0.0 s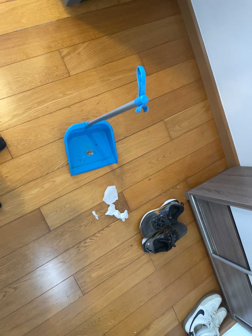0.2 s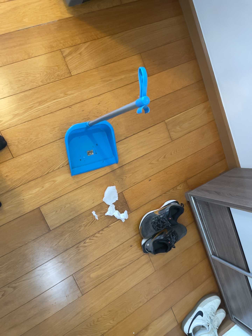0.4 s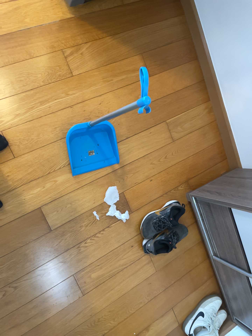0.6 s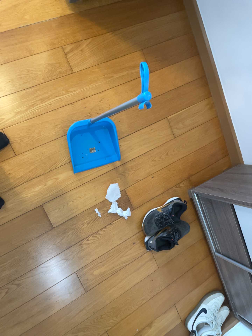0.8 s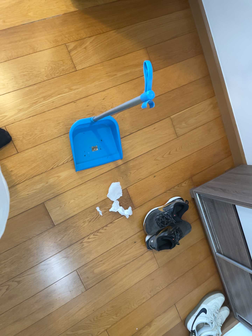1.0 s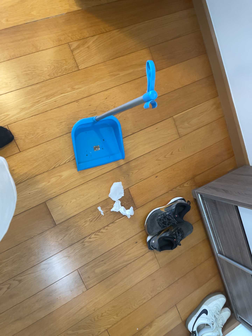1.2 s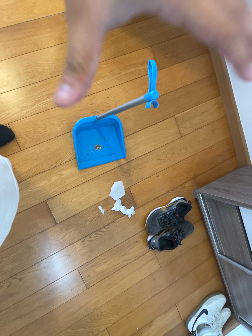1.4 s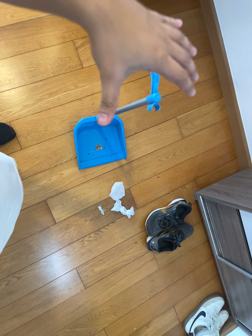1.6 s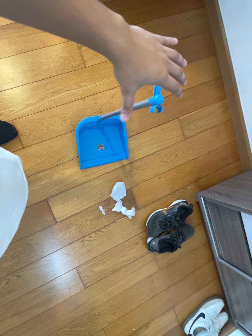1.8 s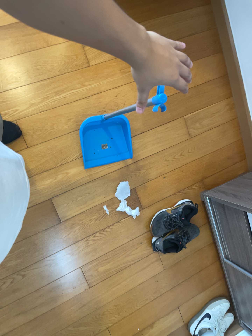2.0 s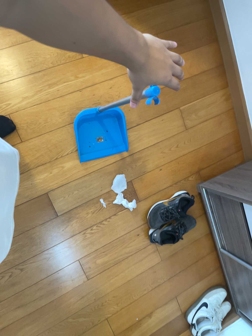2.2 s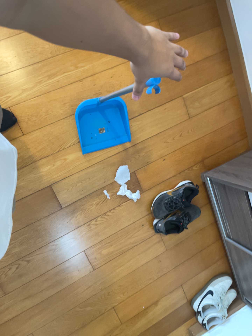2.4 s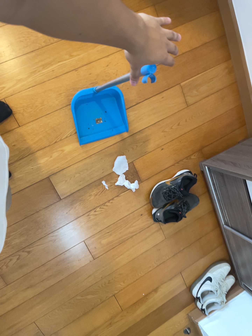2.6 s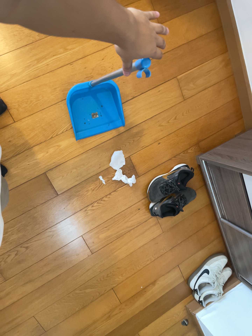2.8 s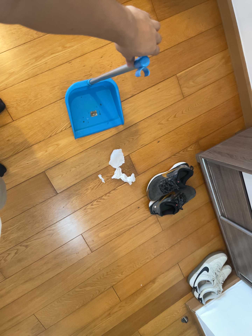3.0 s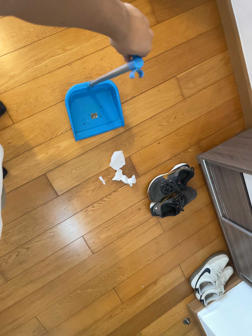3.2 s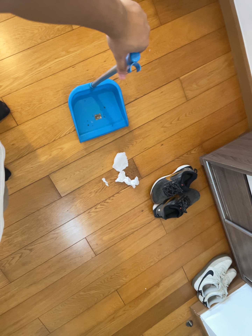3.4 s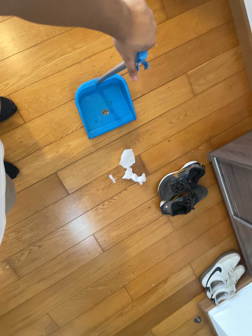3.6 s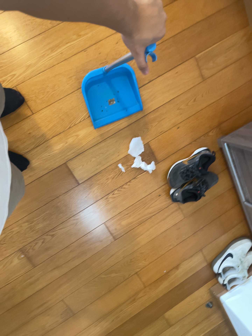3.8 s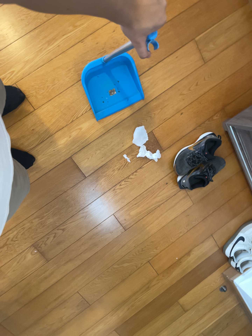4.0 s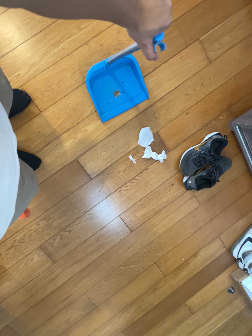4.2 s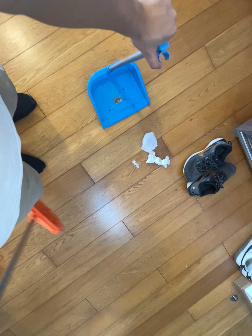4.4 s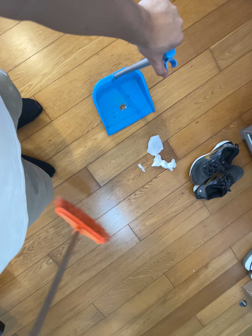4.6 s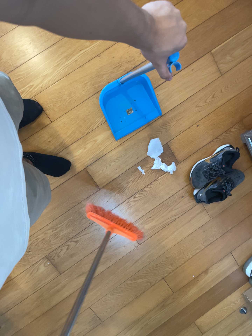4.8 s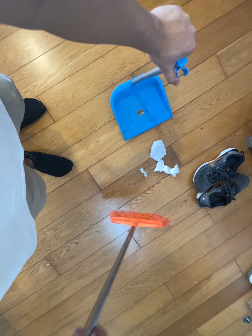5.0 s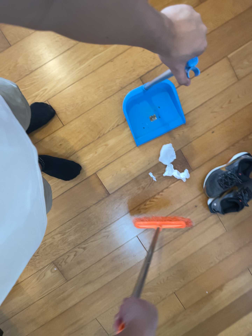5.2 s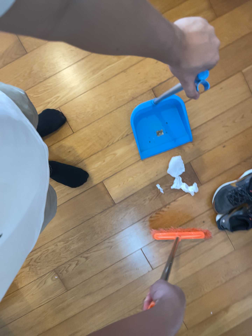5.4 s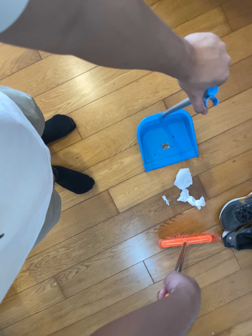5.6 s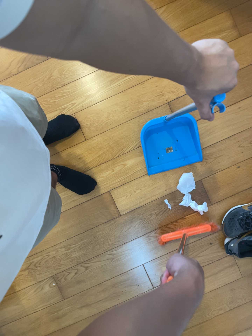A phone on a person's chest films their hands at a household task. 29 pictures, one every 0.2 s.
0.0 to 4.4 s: The camera pans to its left by about 15 degrees. It travels forward, about 10 cm, so what stands in front looms larger. Its aim tips toward the bottom of its view by about 15 degrees, and the scene shifts upward.
4.4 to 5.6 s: The camera pans to its left by about 10 degrees. It travels to its right and forward, about 12 cm. Its aim tips toward the top of its view by about 10 degrees. It rolls about its line of sight by about 10 degrees, and the scene rotates clockwise.
The film runs forward here.
